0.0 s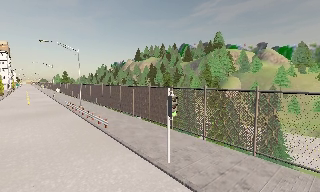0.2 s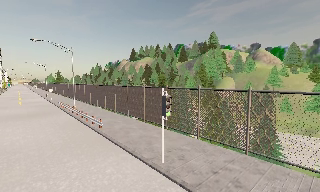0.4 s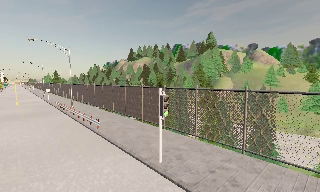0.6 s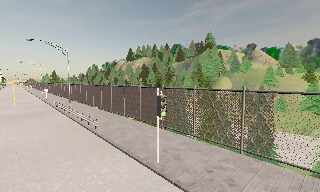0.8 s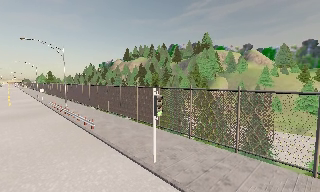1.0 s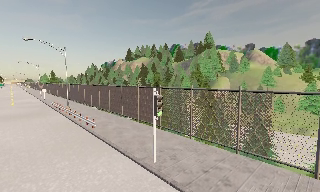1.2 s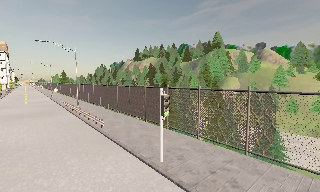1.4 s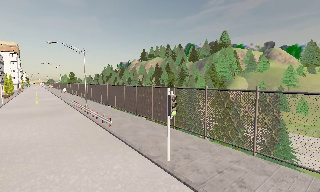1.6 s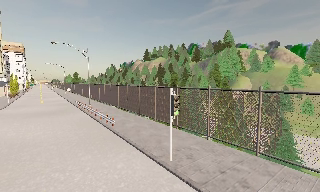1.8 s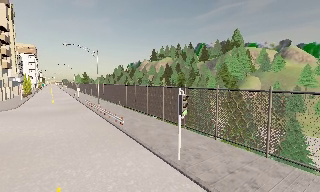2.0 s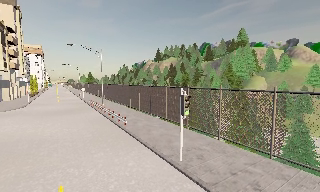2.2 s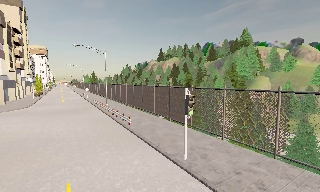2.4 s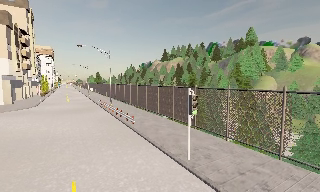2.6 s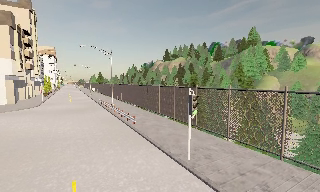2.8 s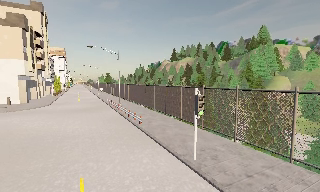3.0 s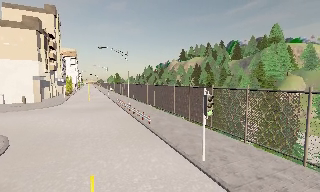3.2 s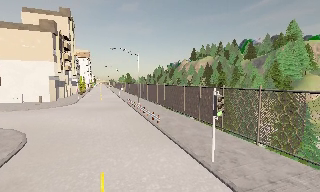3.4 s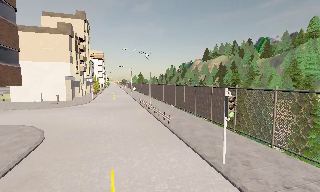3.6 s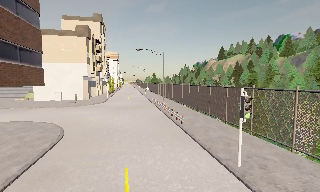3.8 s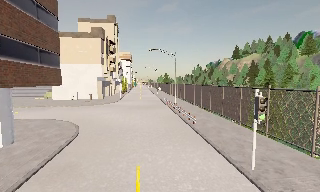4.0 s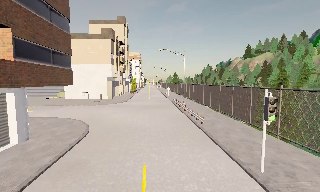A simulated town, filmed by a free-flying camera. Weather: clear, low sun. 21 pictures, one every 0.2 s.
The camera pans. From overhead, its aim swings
counterclockwise.
The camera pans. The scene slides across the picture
to the right.
0.0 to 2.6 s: The scene slides to the right, as the camera pans about 10 degrees to its left.
2.6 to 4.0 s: The camera pans to its left, which is counterclockwise from overhead, by about 25 degrees.
The film runs backward here.
